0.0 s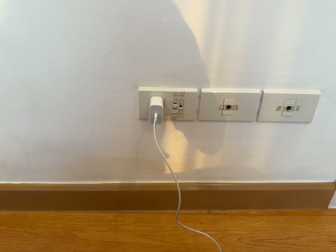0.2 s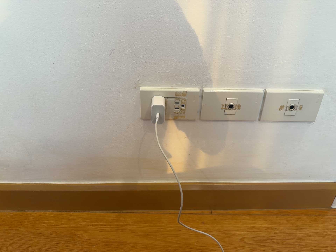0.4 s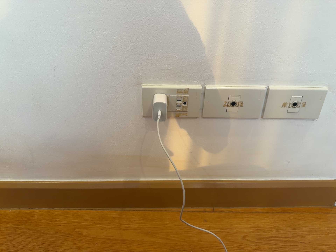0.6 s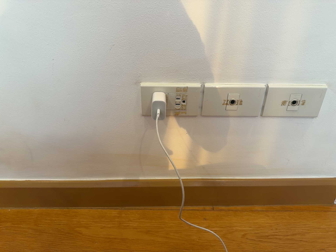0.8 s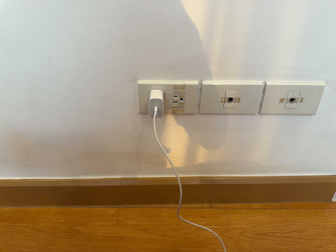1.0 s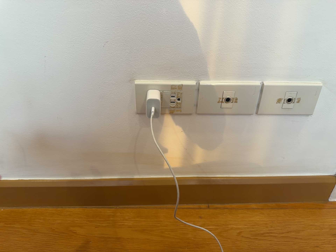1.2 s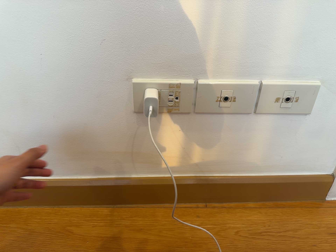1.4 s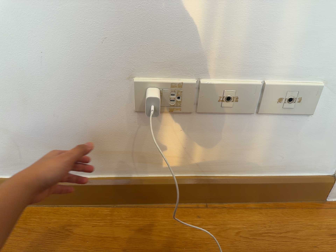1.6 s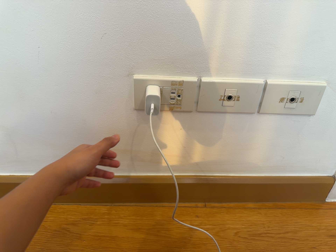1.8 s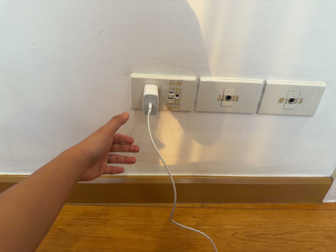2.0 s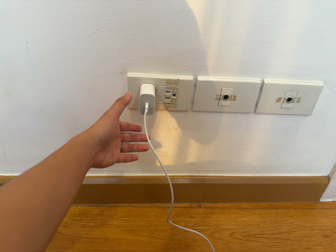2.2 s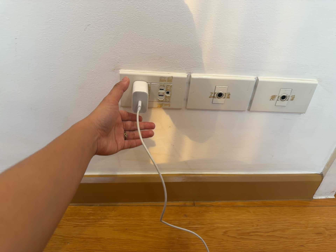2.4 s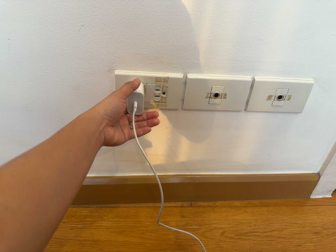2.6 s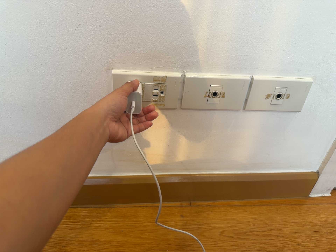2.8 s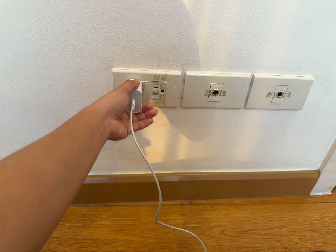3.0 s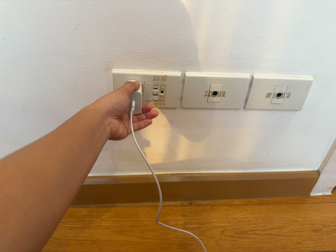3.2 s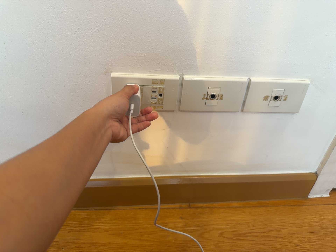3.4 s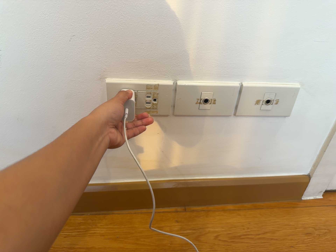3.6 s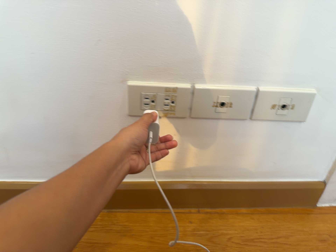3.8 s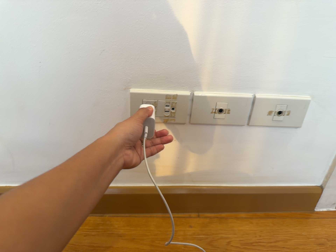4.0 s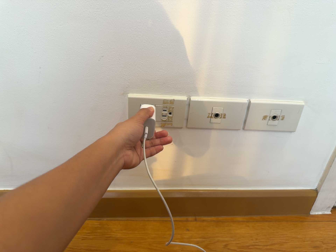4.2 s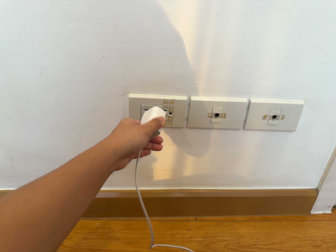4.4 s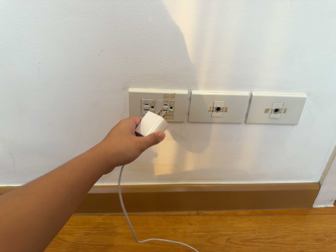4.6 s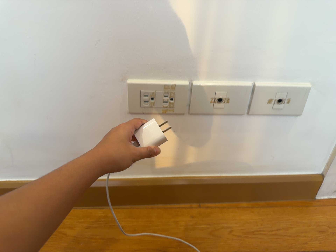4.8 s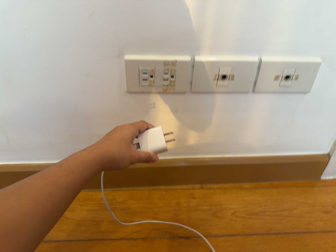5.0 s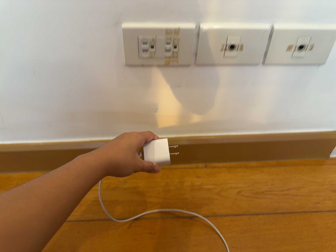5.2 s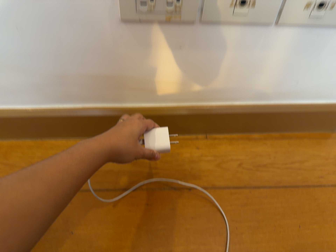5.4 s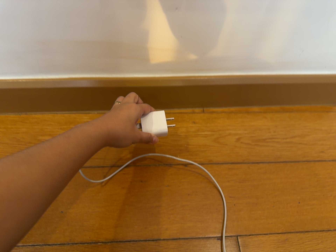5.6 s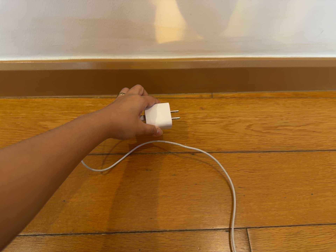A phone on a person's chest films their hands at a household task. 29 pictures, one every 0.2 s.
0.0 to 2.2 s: The camera shifts only a little, or ends up much as it began.
2.2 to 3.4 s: The camera keeps its place and its aim.
3.4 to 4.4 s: The camera shifts only a little, or ends up much as it began.
4.4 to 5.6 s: The camera travels forward, about 16 cm, so what stands in front looms larger. Its aim tips toward the bottom of its view by about 25 degrees, and the scene shifts upward.
The film runs forward here.
